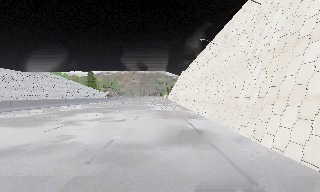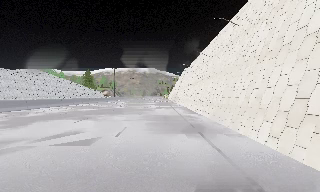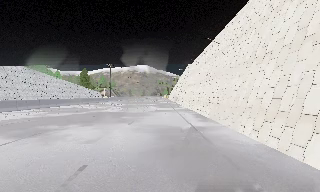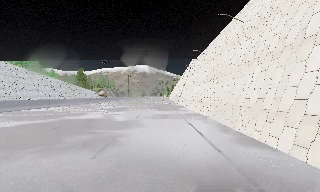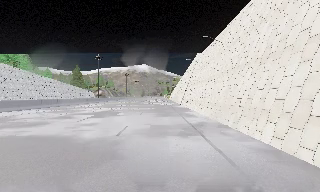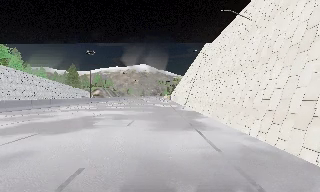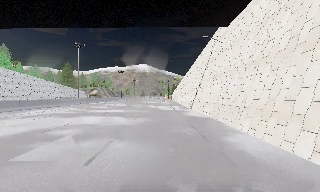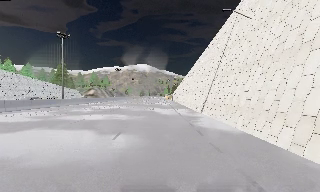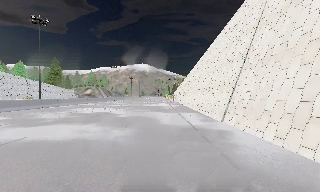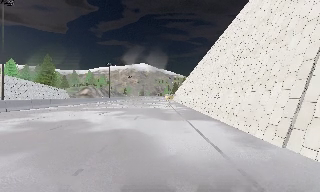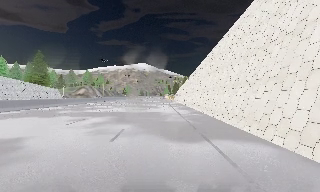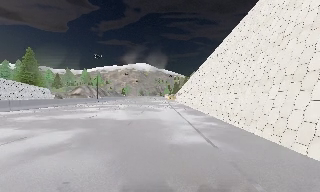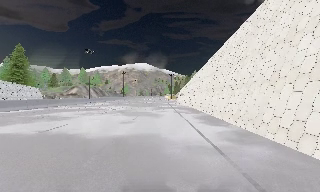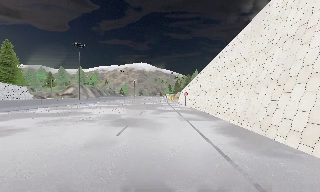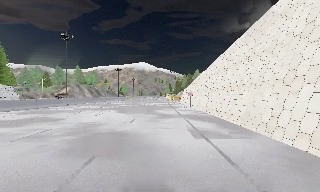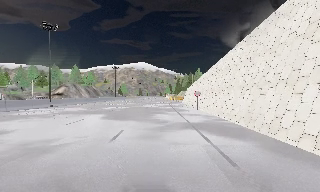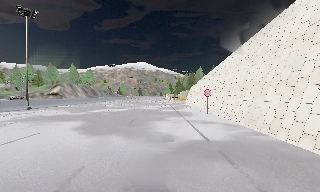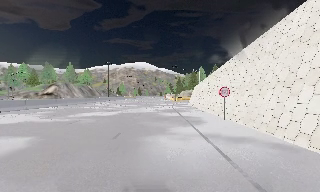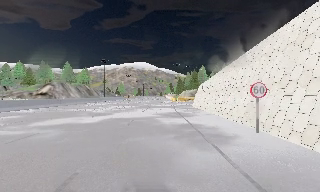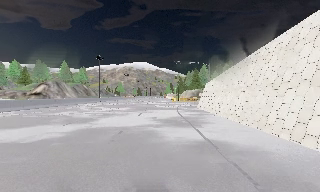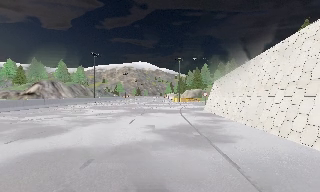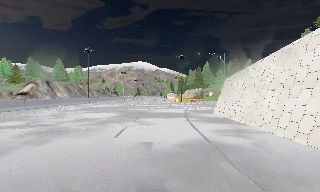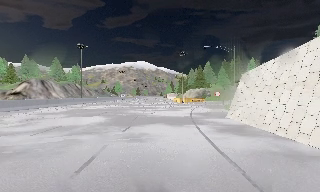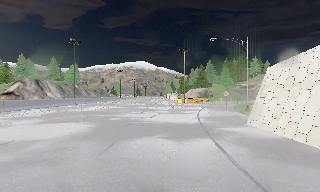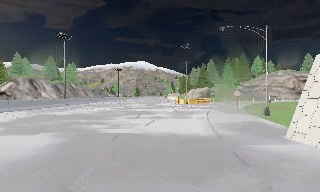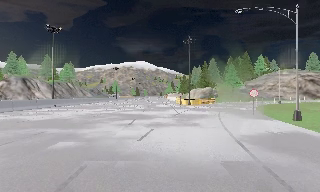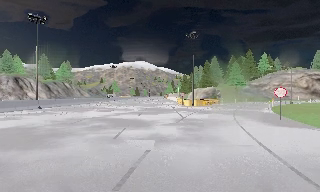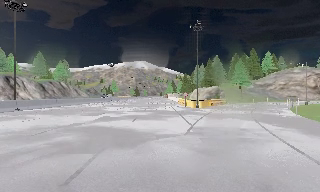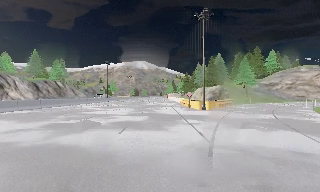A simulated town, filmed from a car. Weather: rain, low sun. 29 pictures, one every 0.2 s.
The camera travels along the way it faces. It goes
forward.
0.0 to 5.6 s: The camera travels forward, about 115 m, so what stands in front looms larger. It loses speed.
The film runs forward here.
